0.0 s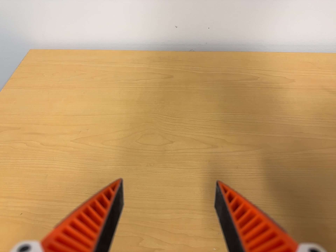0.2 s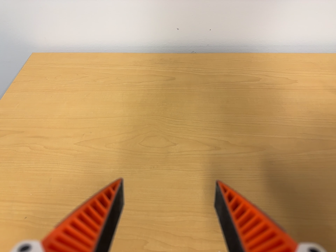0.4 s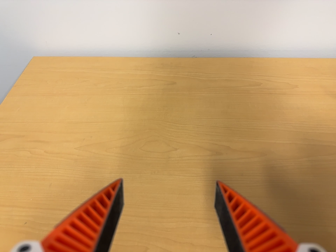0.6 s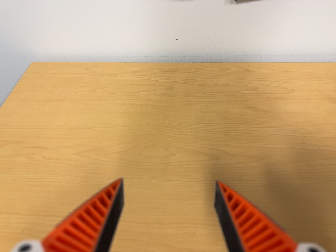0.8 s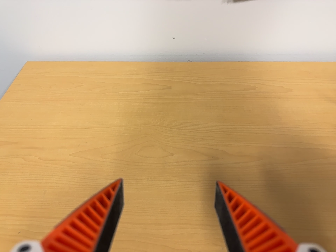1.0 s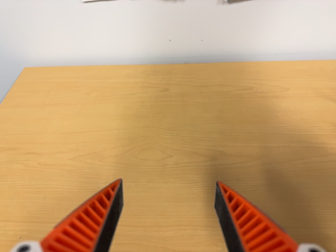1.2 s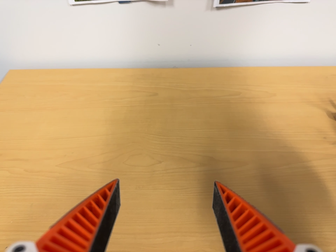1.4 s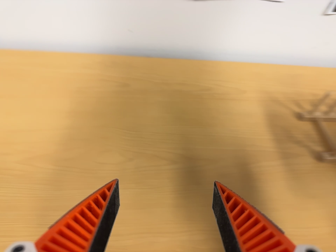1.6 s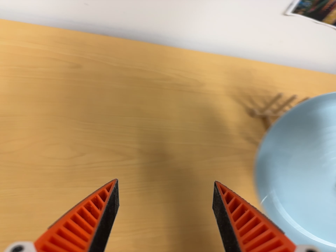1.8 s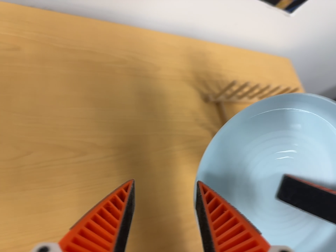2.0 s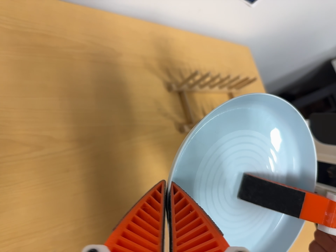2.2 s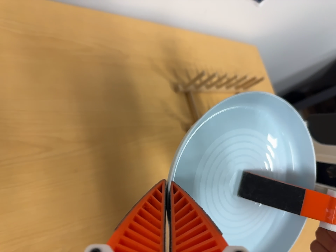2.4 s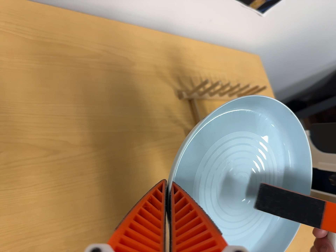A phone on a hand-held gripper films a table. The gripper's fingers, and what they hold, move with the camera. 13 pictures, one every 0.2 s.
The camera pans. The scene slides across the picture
to the left.
0.0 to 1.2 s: The camera shifts only a little, or ends up much as it began.
1.2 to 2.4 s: The camera pans to its right by about 35 degrees. It travels toward the top of its view, about 14 cm. Its aim tips toward the bottom of its view by about 20 degrees.
The film runs backward here.
